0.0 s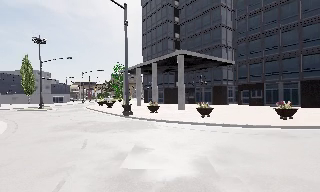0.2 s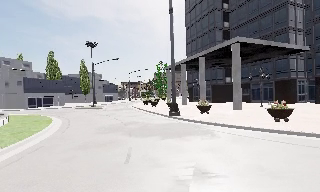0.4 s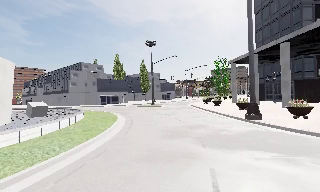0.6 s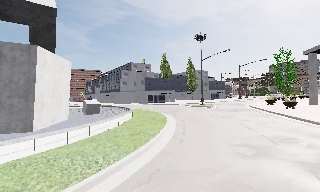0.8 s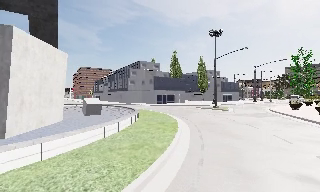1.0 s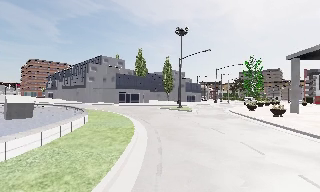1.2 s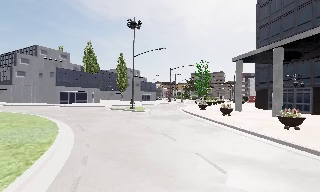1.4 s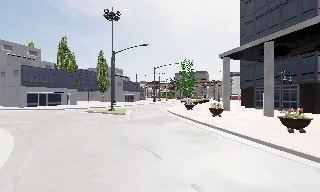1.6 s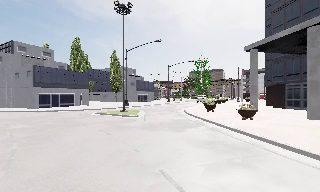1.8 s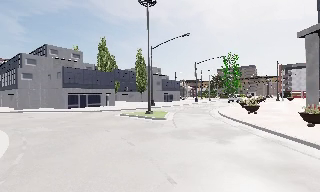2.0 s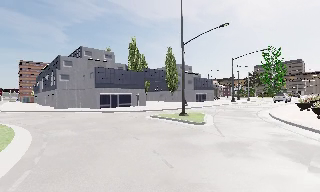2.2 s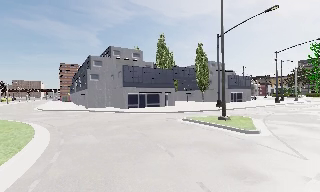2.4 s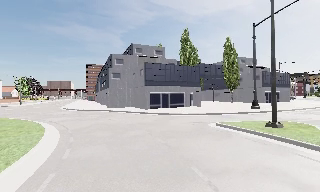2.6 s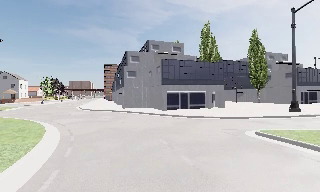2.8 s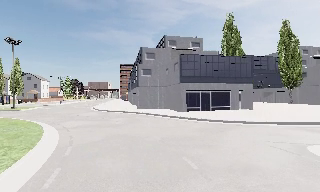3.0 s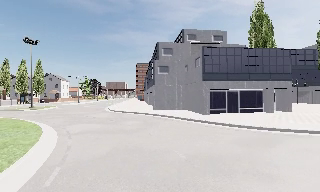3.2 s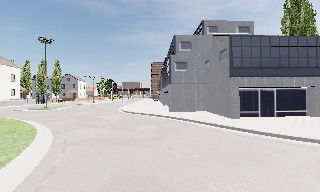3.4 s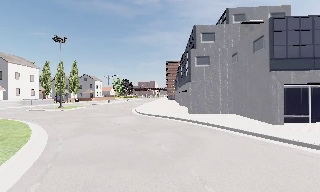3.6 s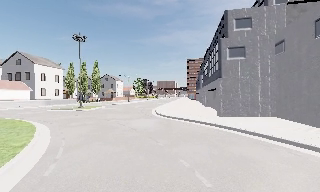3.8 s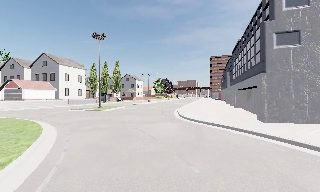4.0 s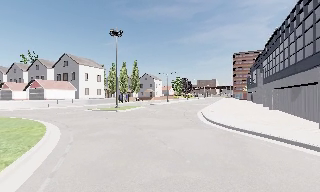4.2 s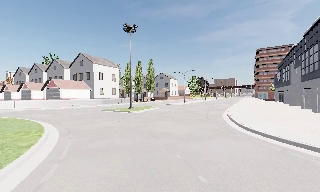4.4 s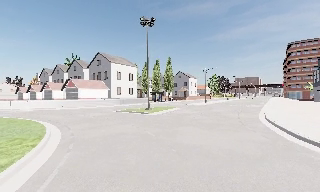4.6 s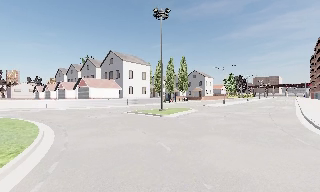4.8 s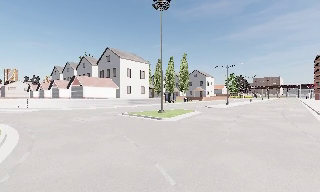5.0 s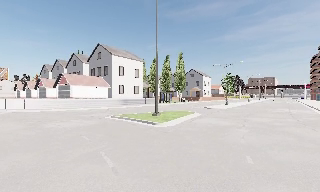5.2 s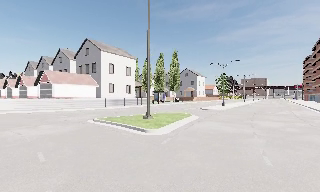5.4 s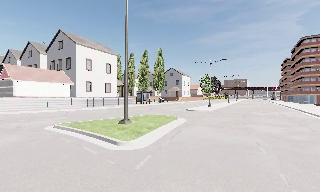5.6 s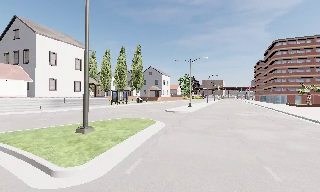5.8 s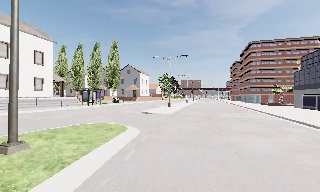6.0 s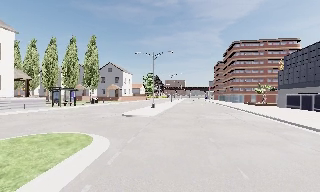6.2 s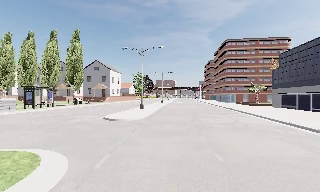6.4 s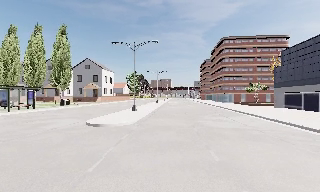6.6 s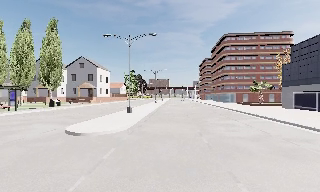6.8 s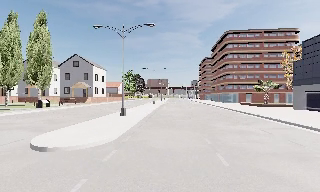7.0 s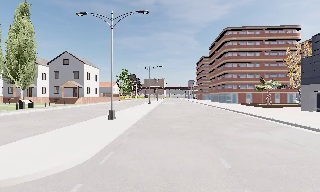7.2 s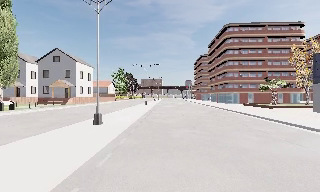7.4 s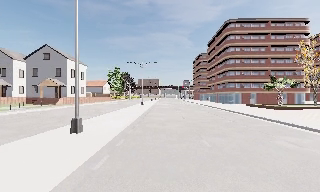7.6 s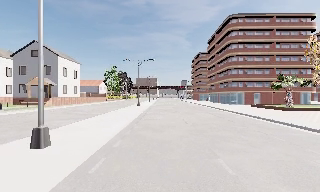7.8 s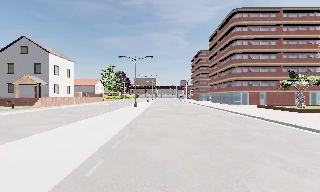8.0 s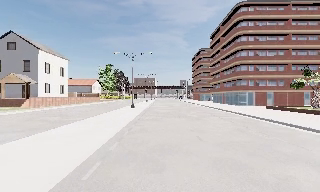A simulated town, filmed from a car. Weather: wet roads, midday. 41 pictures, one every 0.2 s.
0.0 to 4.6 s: The scene slides to the right, as the camera pans about 130 degrees to its left. It travels forward, about 45 m.
4.6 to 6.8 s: The camera pans to its right, which is clockwise from overhead, by about 35 degrees. It travels forward, about 25 m.
6.8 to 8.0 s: The camera travels forward, about 13 m, so what stands in front looms larger.
The film runs forward here.
